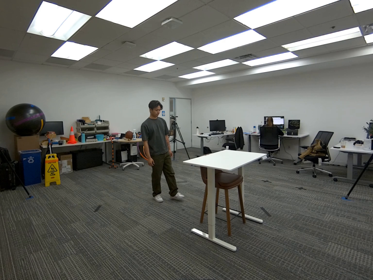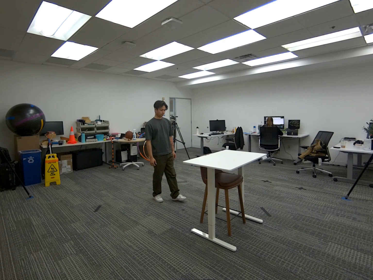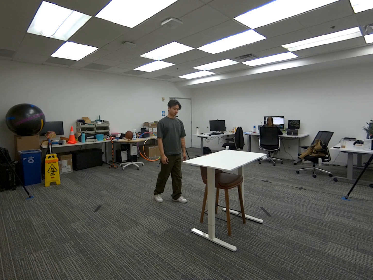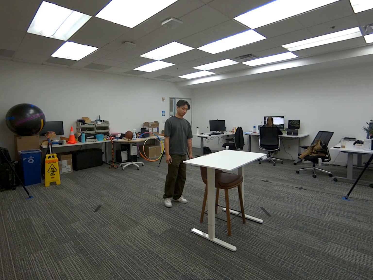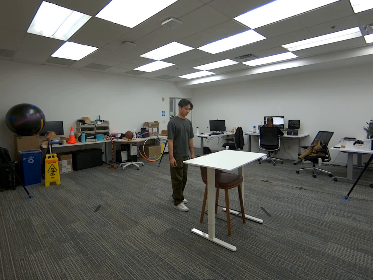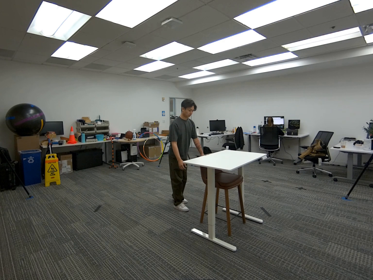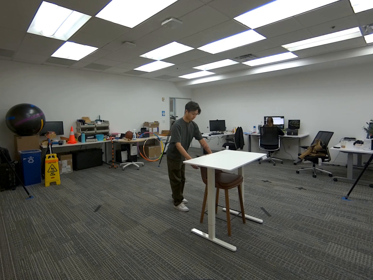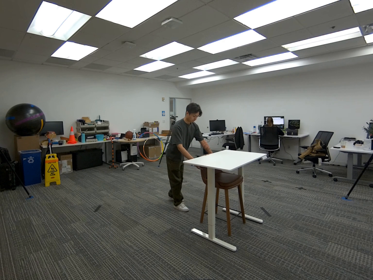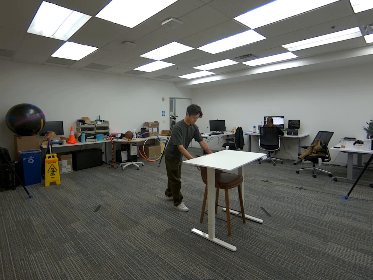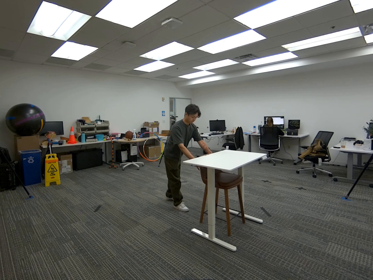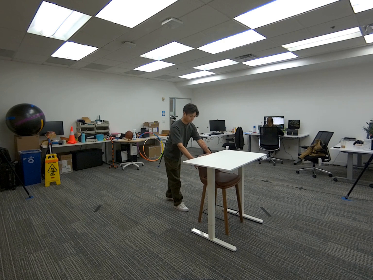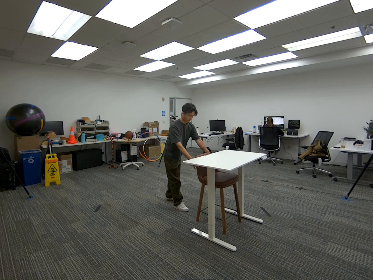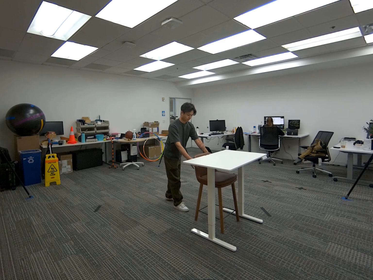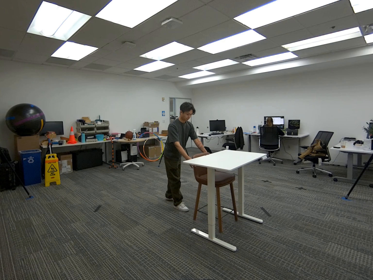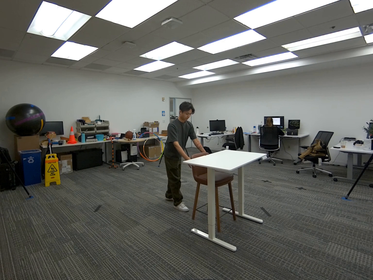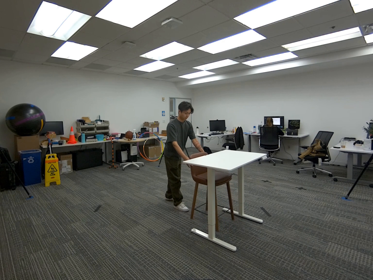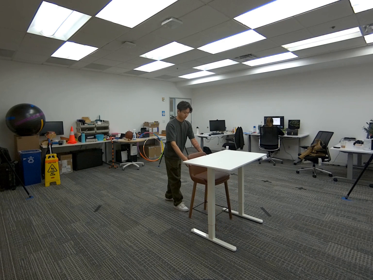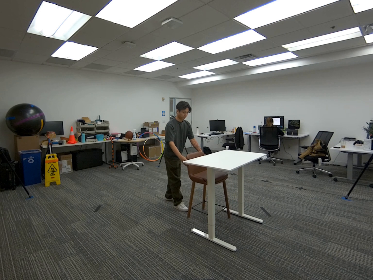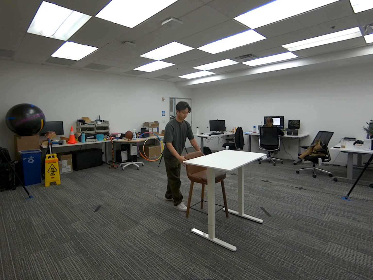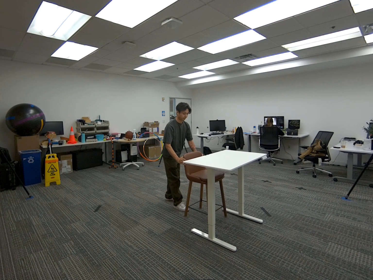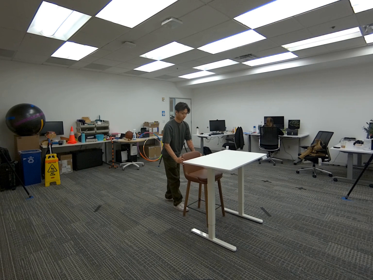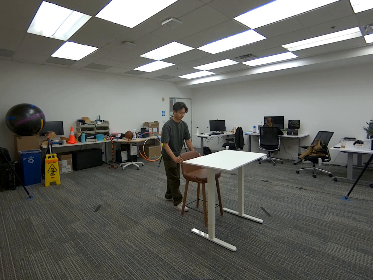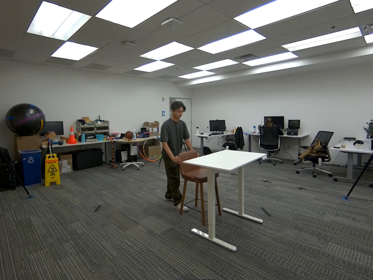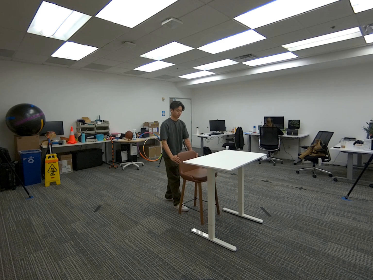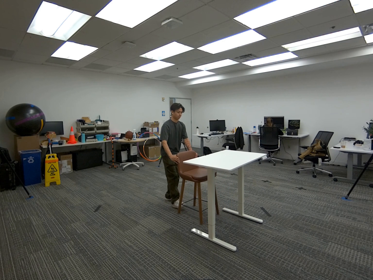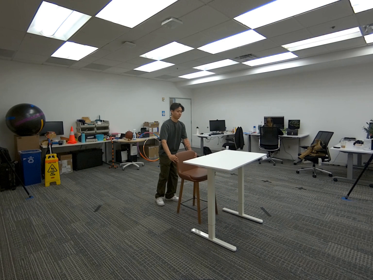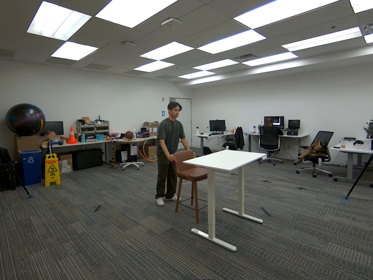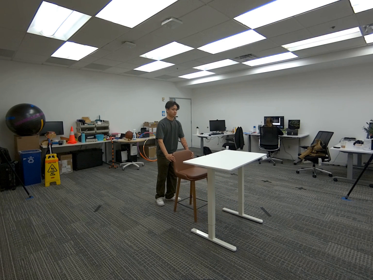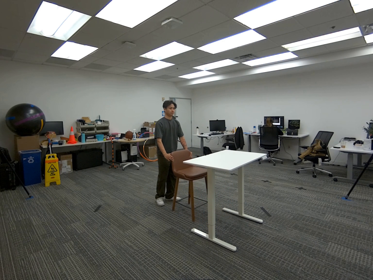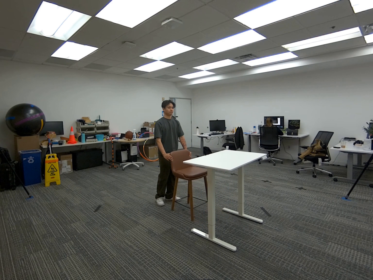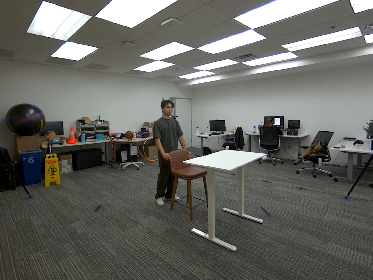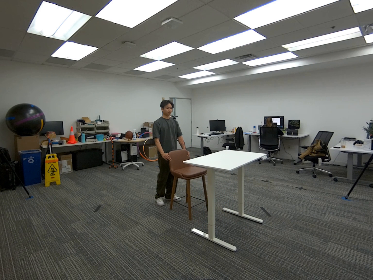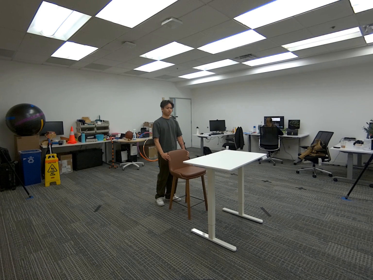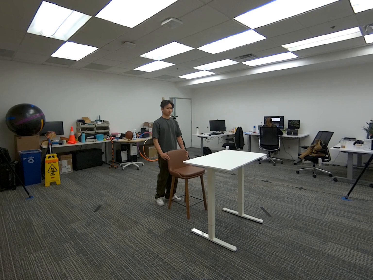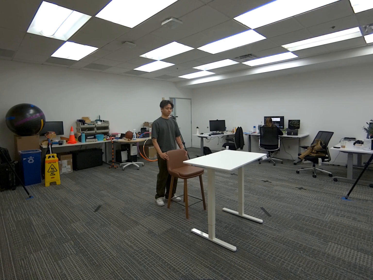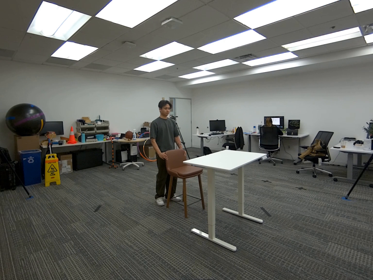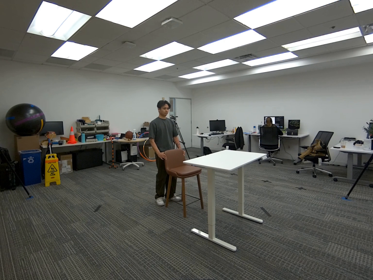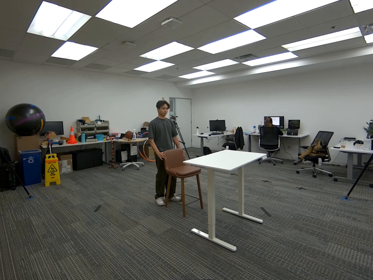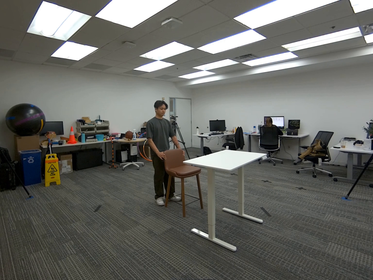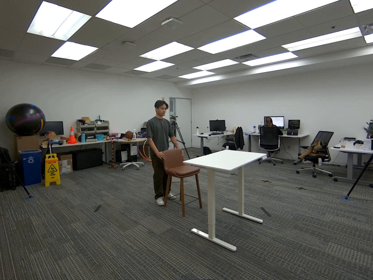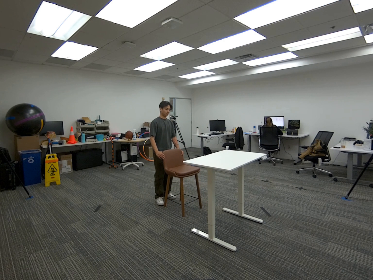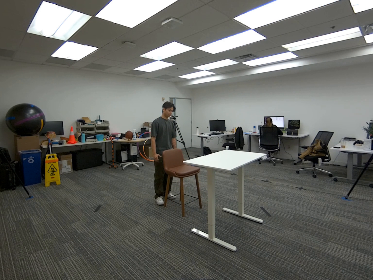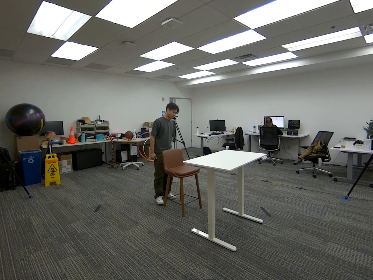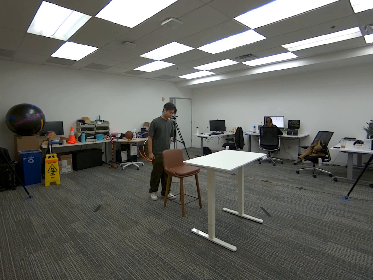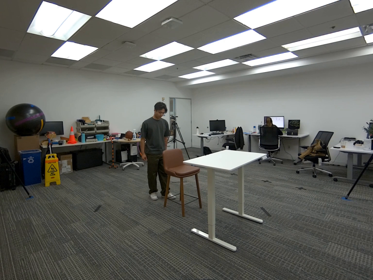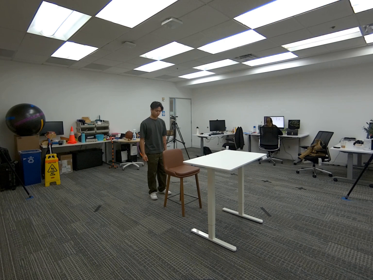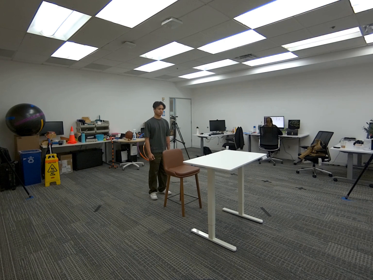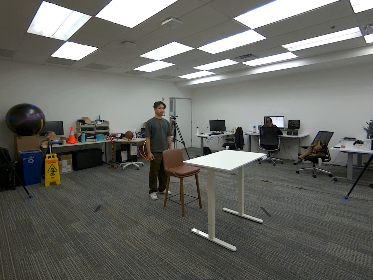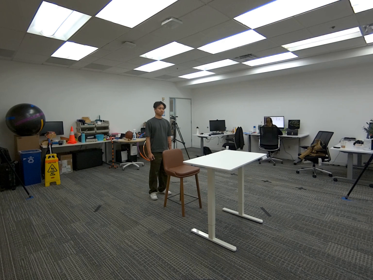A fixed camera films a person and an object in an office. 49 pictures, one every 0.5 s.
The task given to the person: Walk over to the tall bar stool and pull the tall bar stool away from the desk.
